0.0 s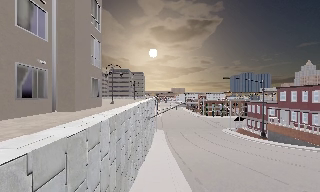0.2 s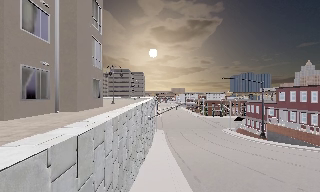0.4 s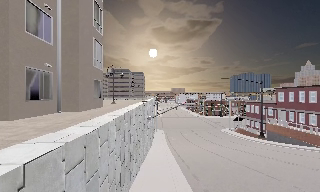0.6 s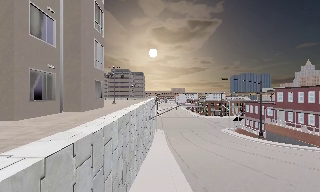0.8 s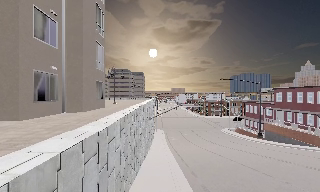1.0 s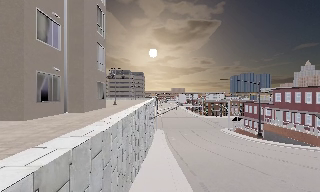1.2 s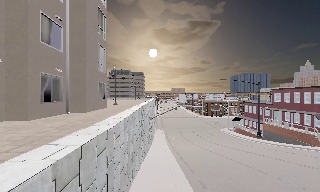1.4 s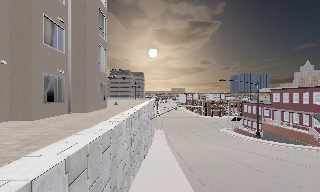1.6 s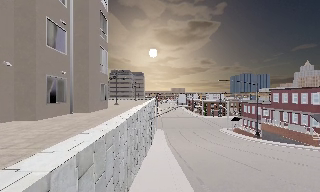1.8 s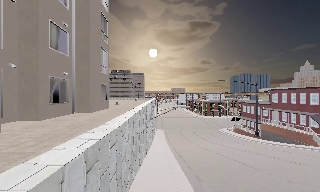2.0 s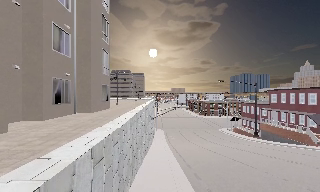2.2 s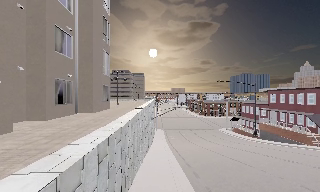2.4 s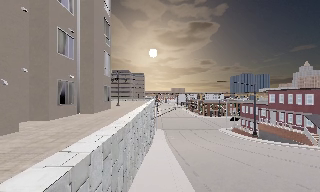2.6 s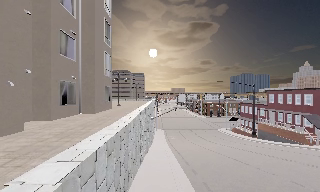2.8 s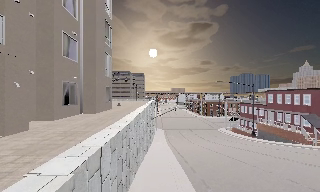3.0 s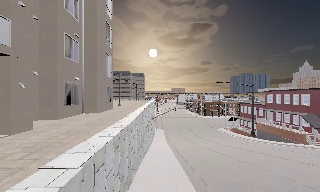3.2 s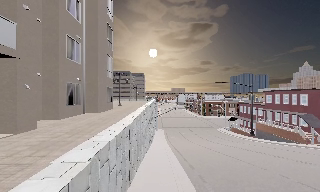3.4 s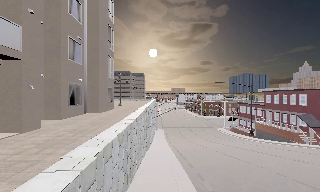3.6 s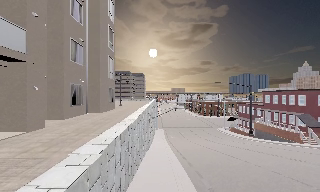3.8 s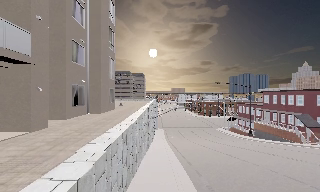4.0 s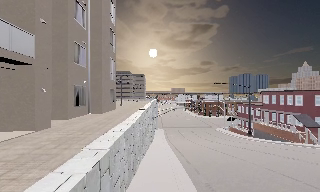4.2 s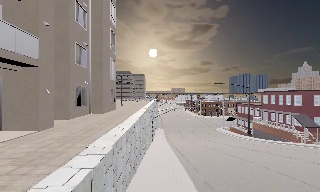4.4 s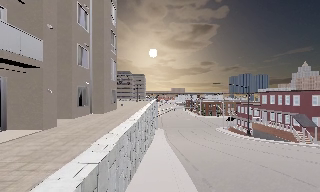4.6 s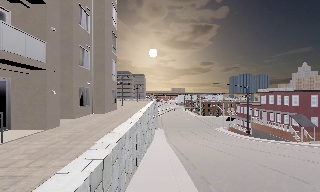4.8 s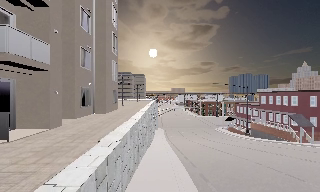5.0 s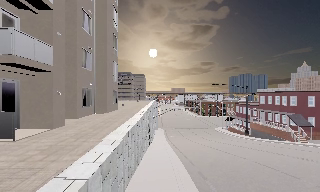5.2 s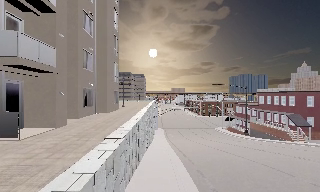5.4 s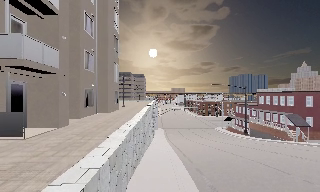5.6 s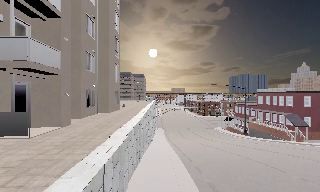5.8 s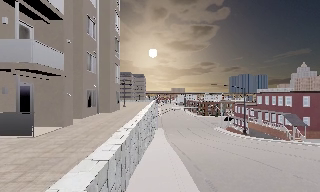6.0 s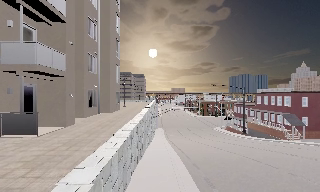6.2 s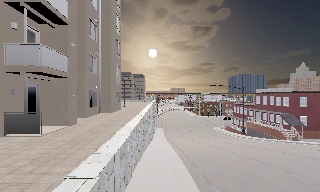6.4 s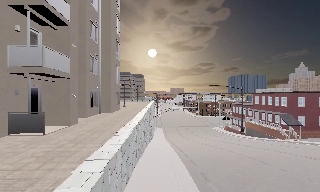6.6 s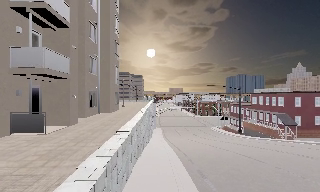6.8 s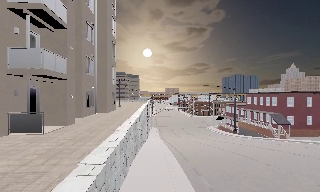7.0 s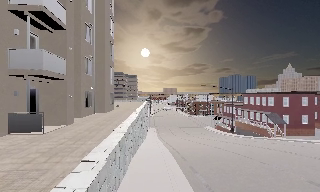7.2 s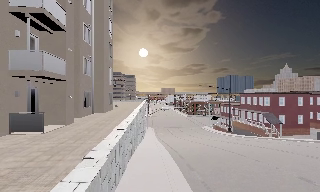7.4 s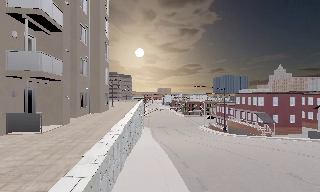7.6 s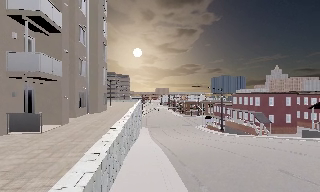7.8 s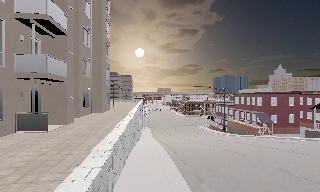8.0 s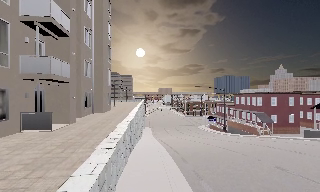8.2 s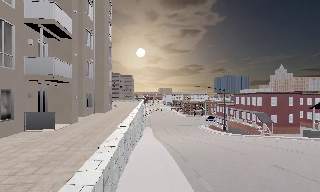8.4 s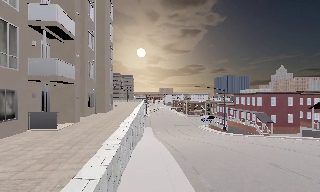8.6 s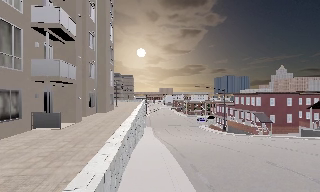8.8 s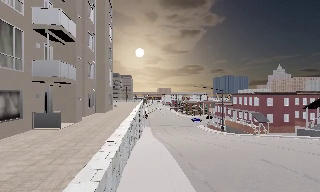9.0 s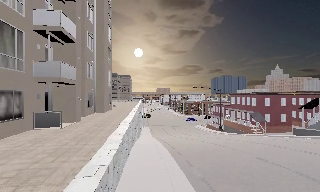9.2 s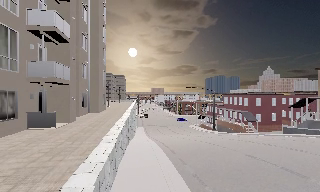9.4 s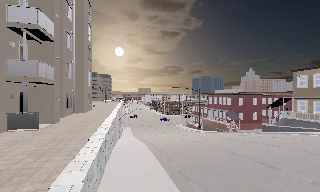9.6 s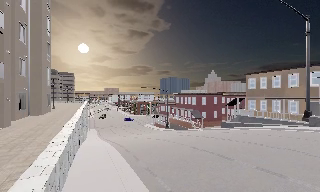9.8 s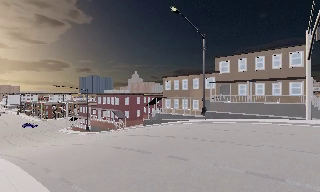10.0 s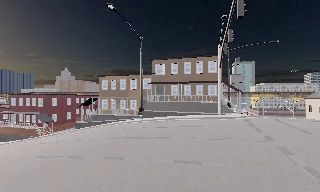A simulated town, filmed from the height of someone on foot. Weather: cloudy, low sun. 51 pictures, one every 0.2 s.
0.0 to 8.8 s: The camera travels backward, about 10 m, so what stands in front gets smaller.
8.8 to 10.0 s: The camera swings to its right by about 65 degrees, and the scene slides to the left. It travels backward, about 1.5 m.
The film runs backward here.
